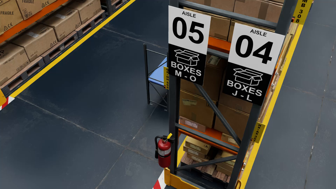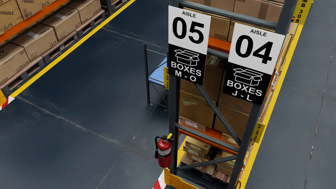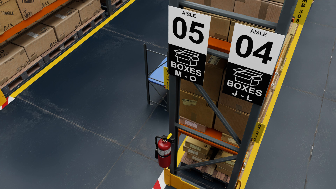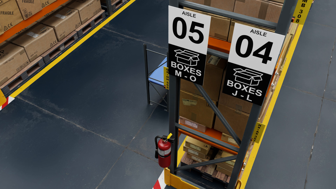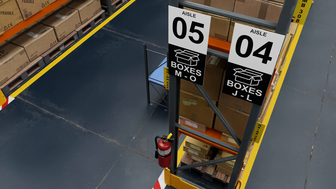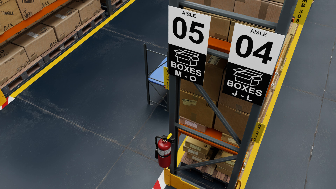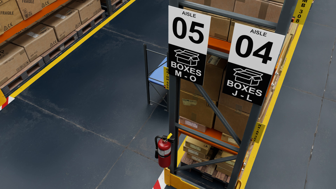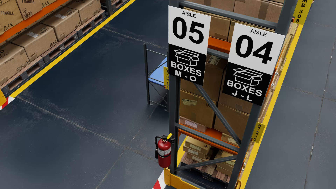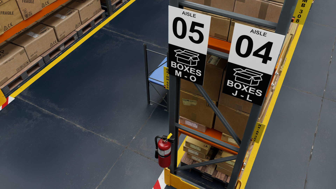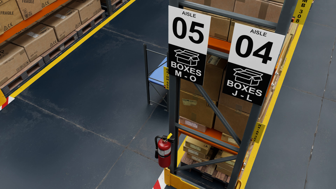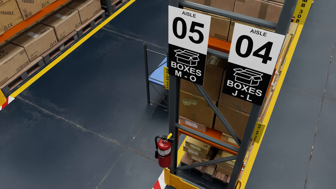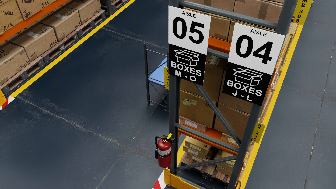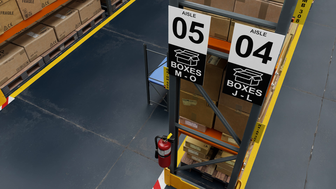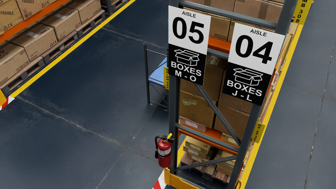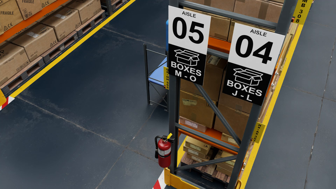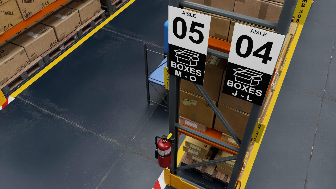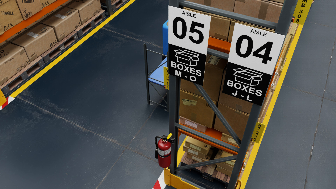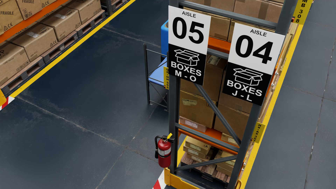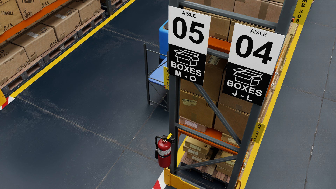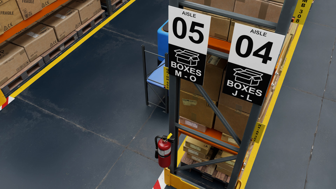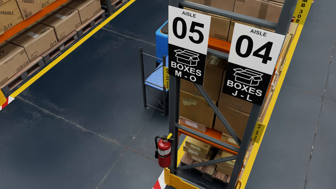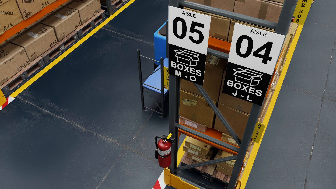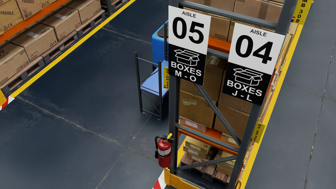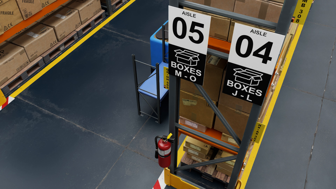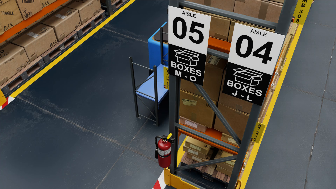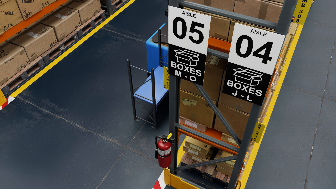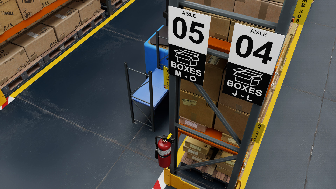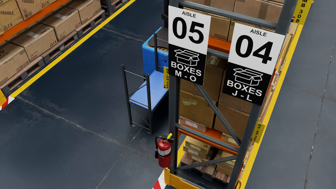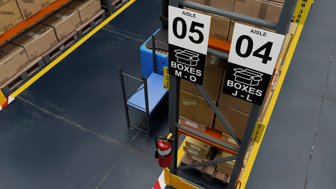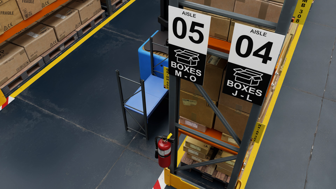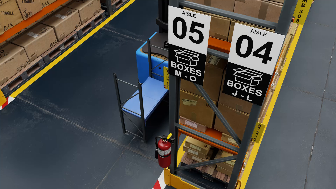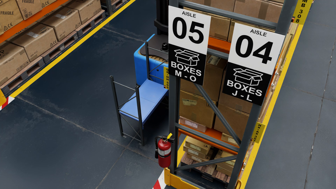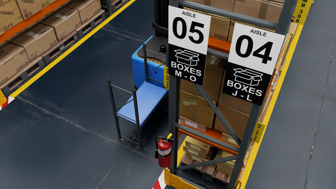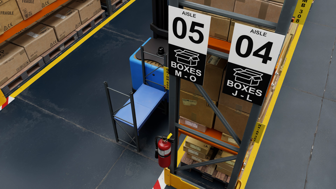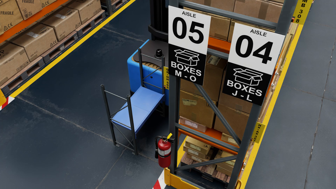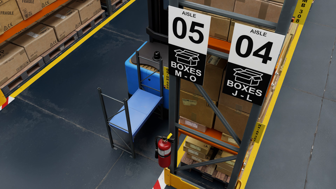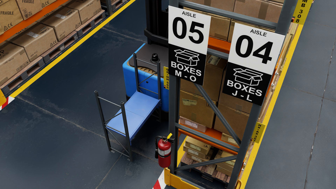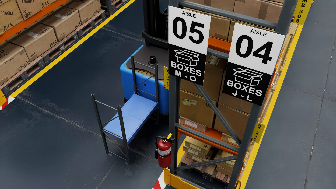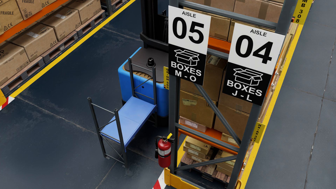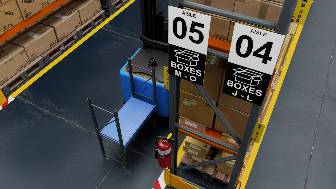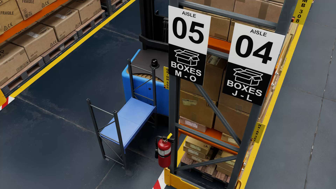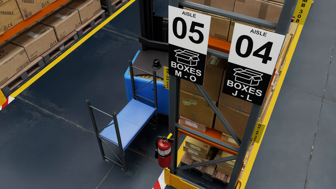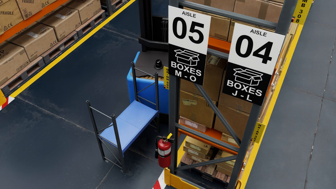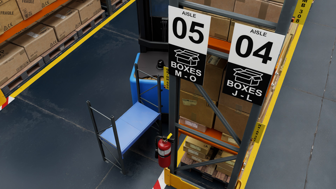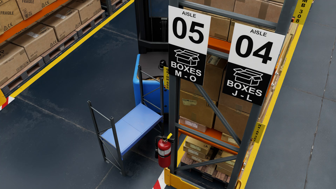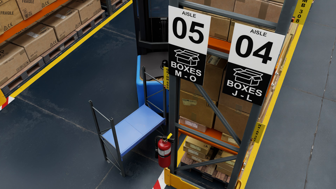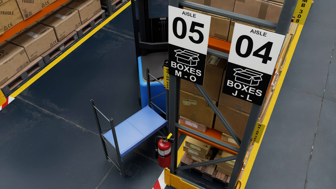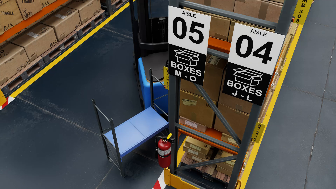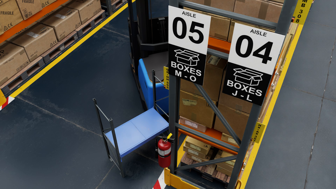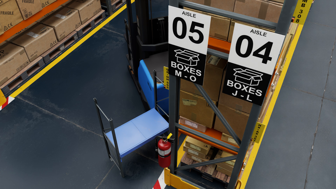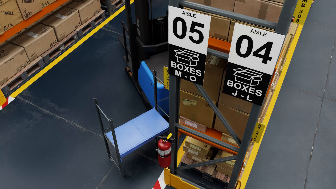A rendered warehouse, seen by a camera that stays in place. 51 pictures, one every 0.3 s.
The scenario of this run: A forklift runs into an object in its way.
